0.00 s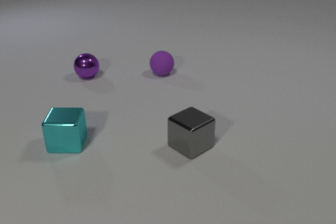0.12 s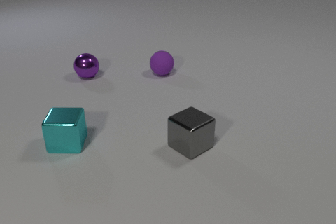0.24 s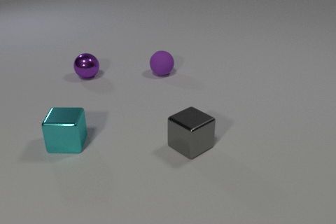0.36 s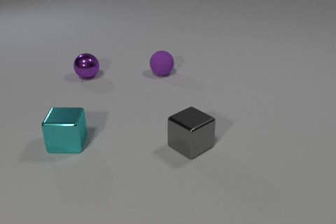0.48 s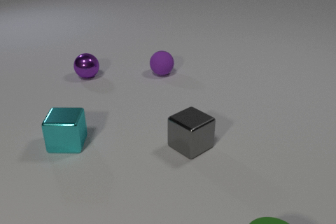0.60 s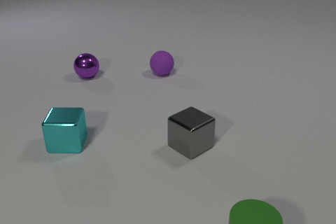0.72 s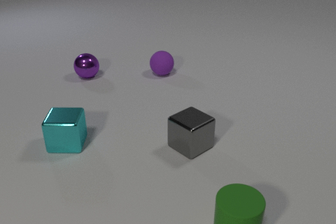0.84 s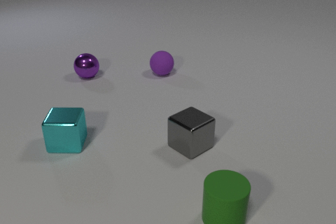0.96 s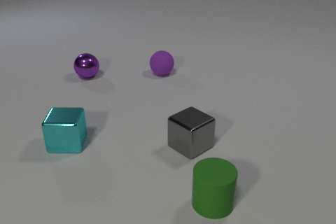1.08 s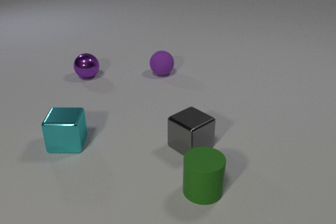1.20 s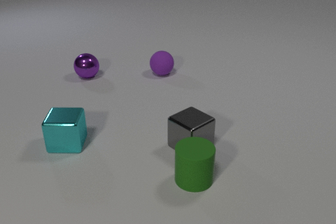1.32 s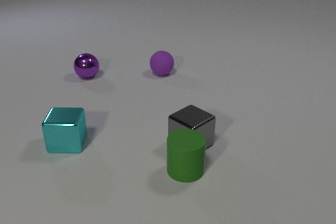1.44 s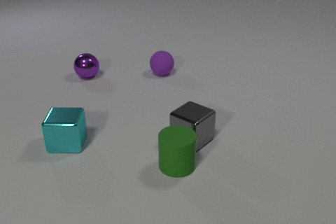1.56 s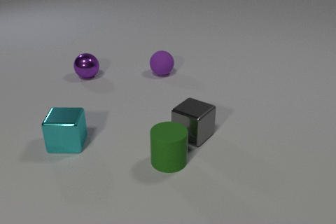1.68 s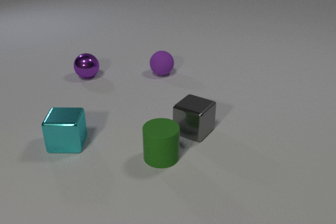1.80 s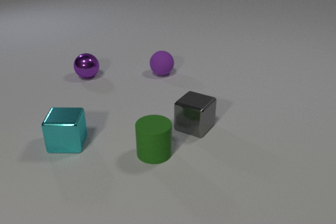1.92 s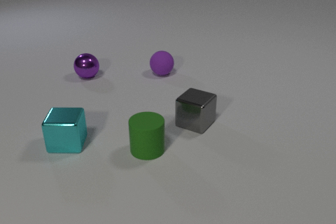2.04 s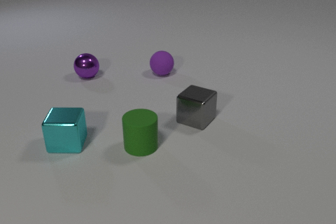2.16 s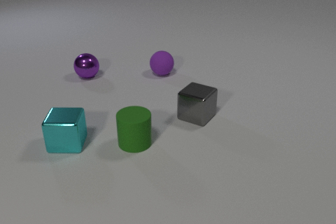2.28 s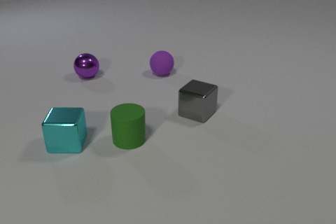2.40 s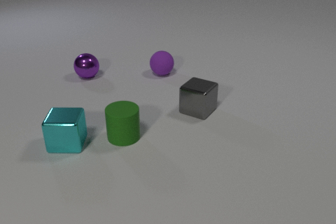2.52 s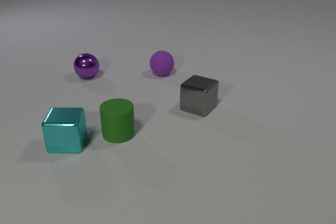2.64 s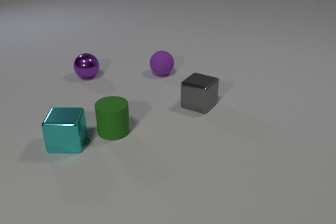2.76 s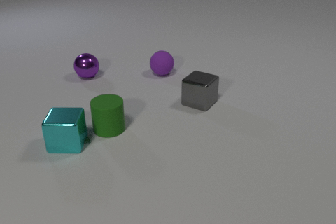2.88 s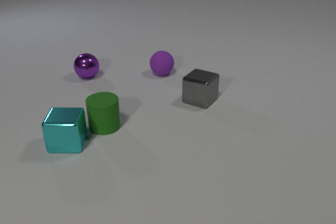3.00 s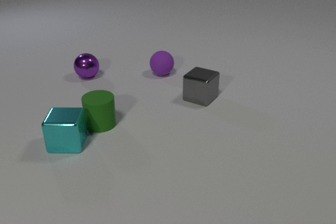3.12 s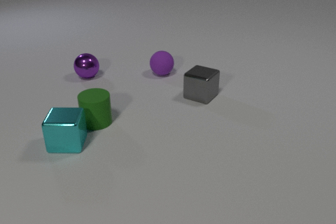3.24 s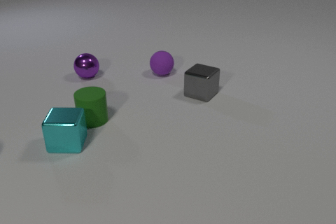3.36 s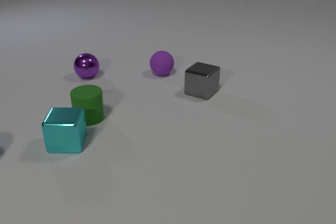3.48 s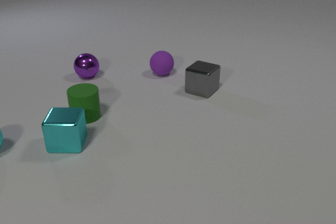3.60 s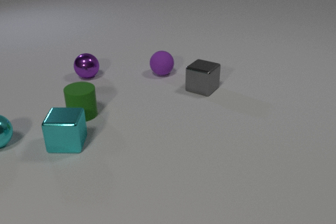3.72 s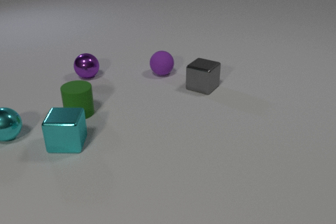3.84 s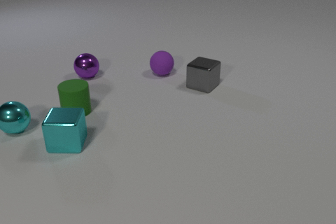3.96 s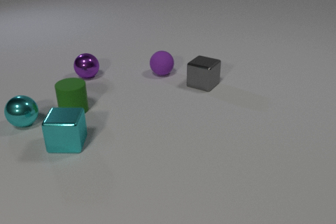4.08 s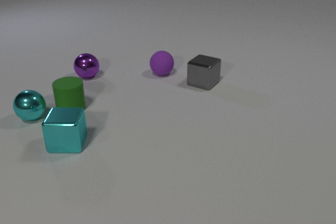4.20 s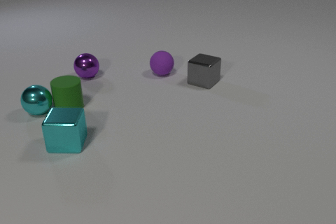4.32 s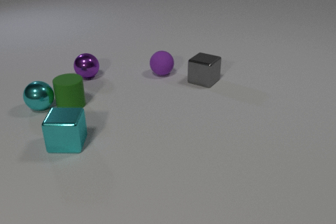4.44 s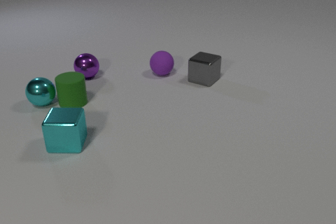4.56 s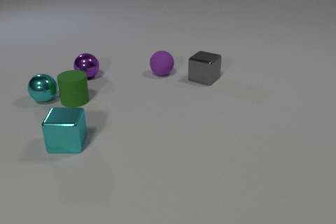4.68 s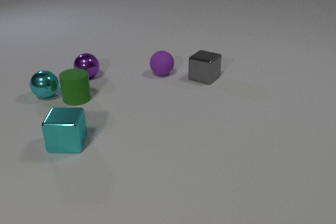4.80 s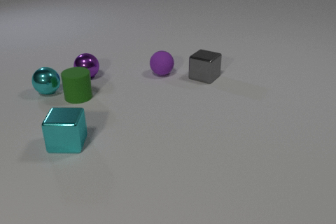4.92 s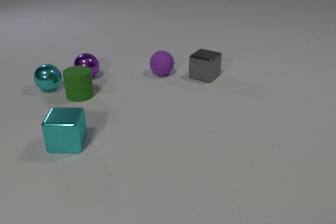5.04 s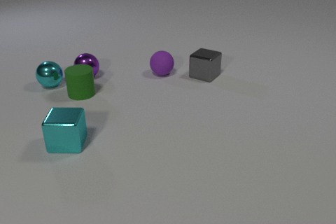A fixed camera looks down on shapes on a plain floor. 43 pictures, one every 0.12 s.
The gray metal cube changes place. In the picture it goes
away from the camera.
The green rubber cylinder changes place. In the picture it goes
away from the camera.
0.00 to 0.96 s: The green rubber cylinder comes in at the bottom edge, slides away from the camera and to the left.
0.96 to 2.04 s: The green rubber cylinder slides away from the camera and to the left. The gray metal cube slides away from the camera. The green rubber cylinder and the gray metal cube collide.
2.04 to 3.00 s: The green rubber cylinder slides away from the camera and to the left. The gray metal cube slides away from the camera.
3.00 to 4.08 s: The green rubber cylinder slides away from the camera and to the left. The gray metal cube slides away from the camera. The cyan metal sphere comes in at the left edge, rolls away from the camera and to the right.
4.08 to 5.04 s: The green rubber cylinder slides away from the camera. The gray metal cube slides away from the camera. The cyan metal sphere rolls away from the camera. The green rubber cylinder and the cyan metal sphere collide.
What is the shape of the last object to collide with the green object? sphere.
How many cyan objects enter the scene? 1.
How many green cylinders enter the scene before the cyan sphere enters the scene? 1.
